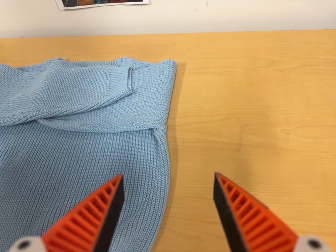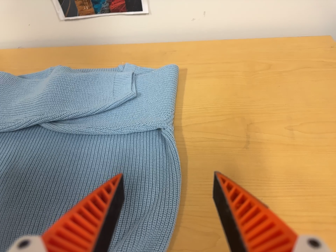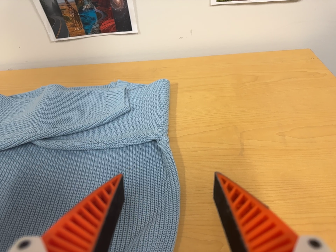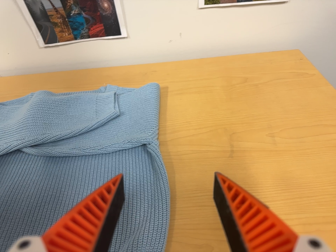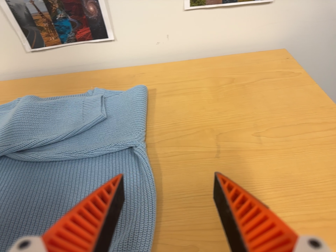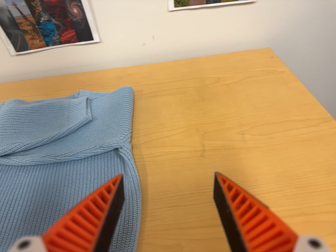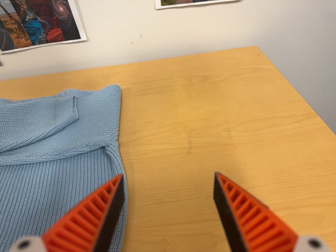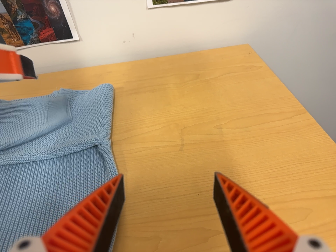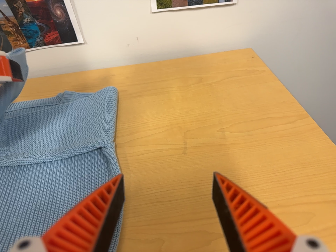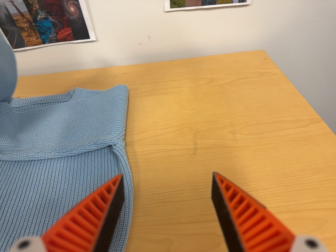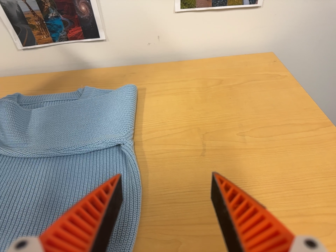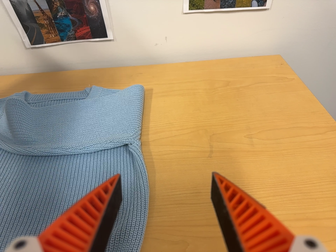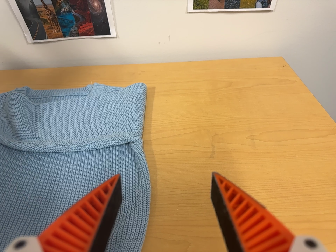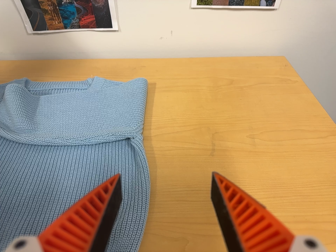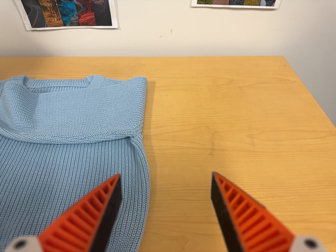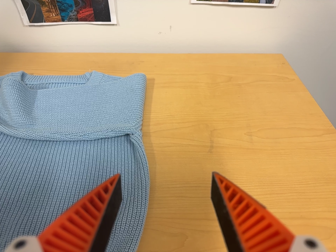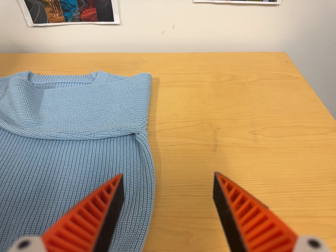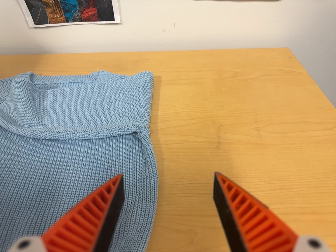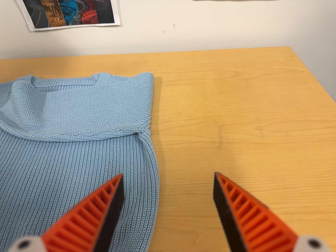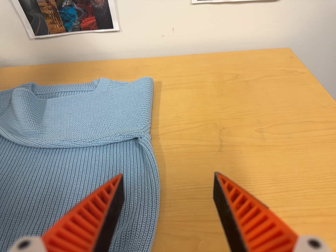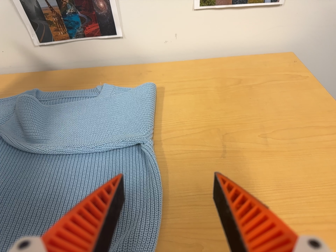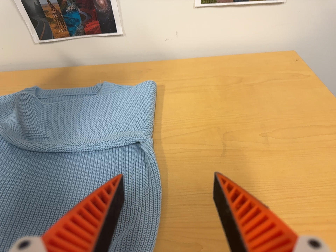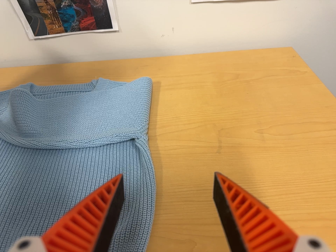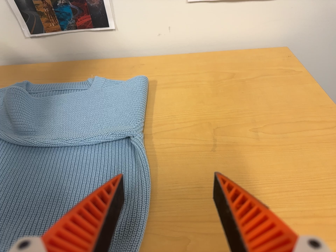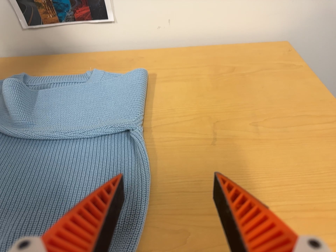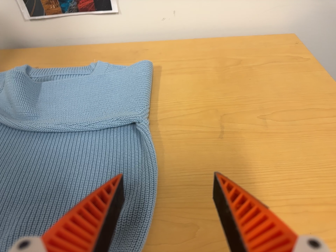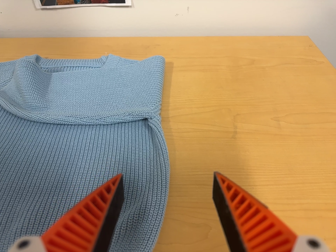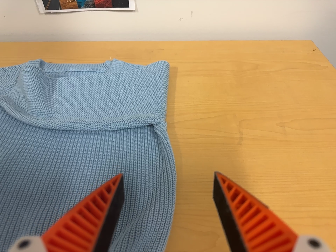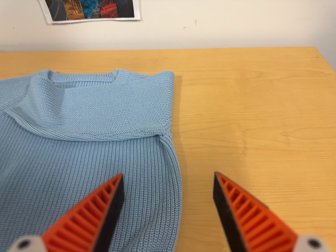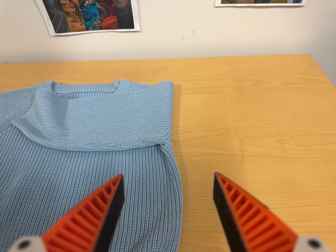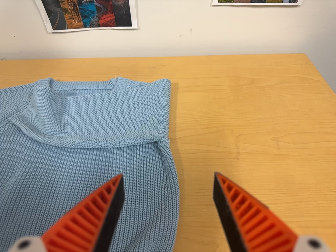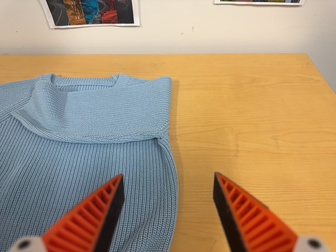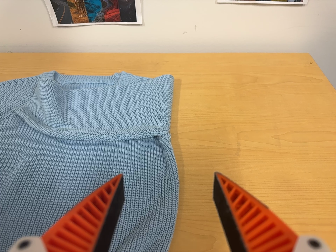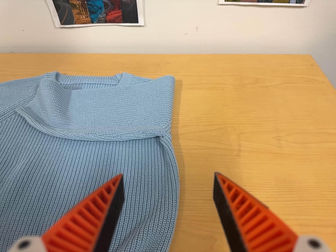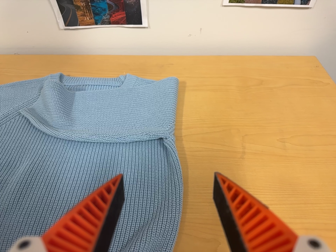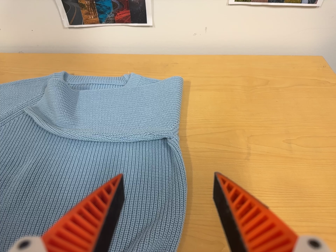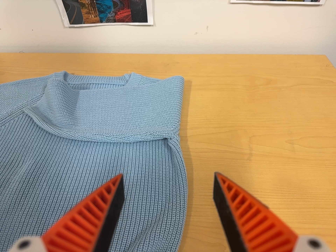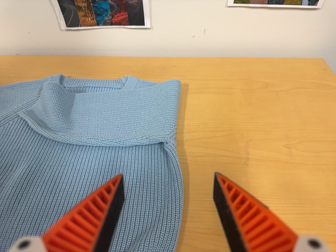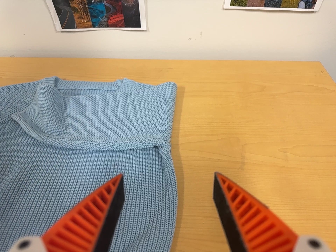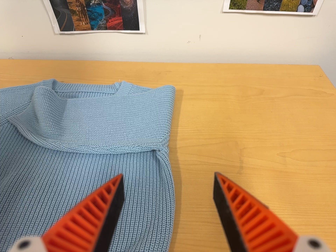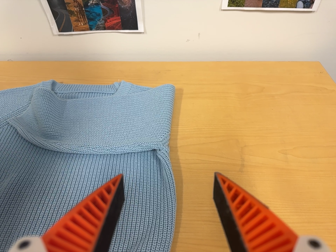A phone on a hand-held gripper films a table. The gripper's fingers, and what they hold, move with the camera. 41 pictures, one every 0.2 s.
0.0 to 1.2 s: The camera travels toward the bottom of its view, about 5 cm. Its aim tips toward the top of its view by about 10 degrees. It rolls about its line of sight by about 10 degrees, and the scene rotates counterclockwise.
1.2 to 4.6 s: The camera shifts only a little, or ends up much as it began.
4.6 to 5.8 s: The camera travels to its left, about 6 cm, so close, fixed things drift to the right.
5.8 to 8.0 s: The camera shifts only a little, or ends up much as it began.
The film runs backward here.
